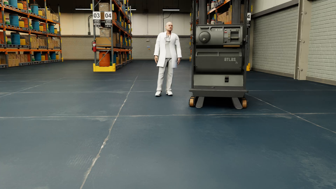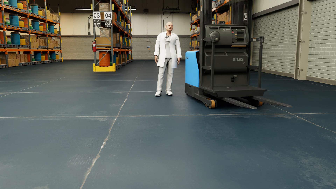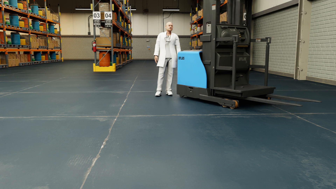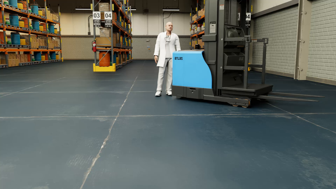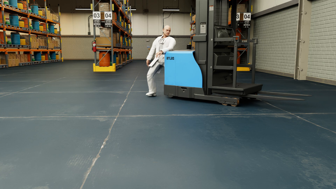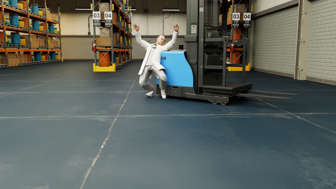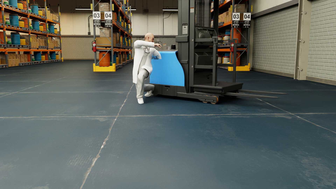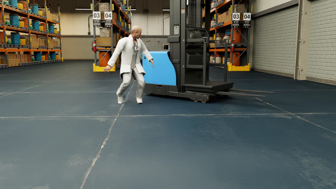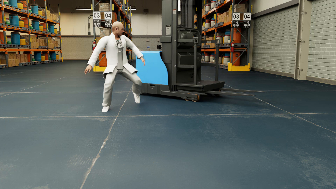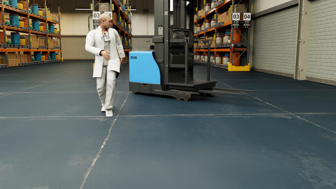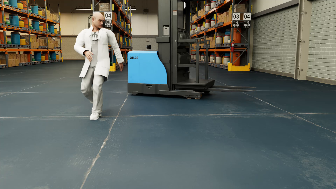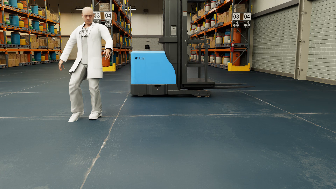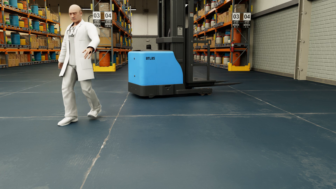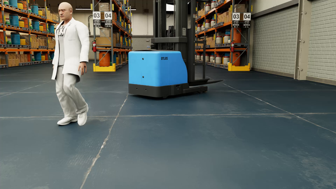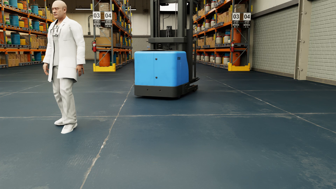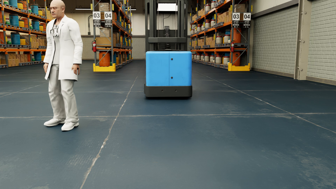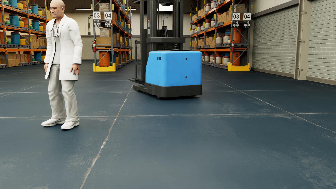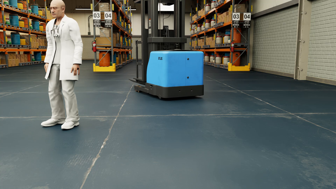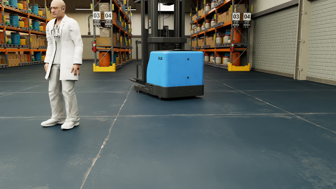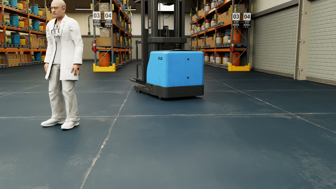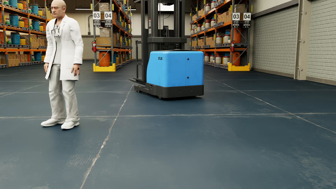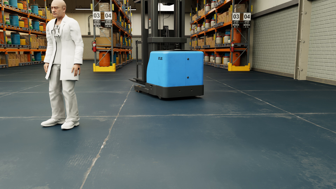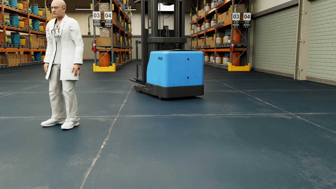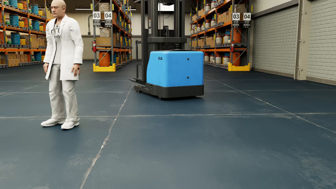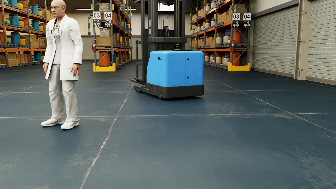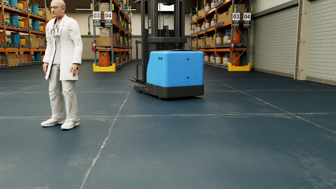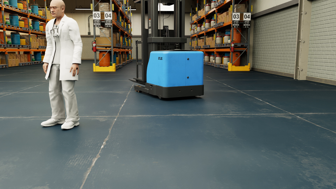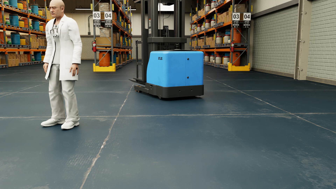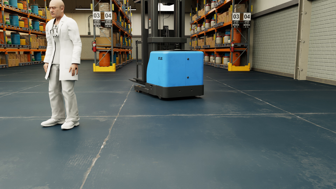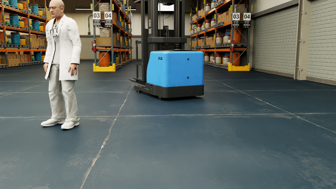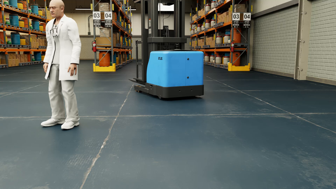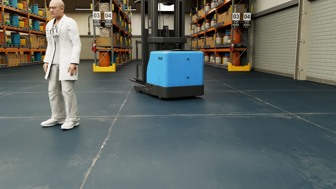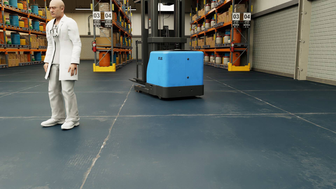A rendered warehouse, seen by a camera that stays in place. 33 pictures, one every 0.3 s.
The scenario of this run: Near miss between a forklift and a person.
